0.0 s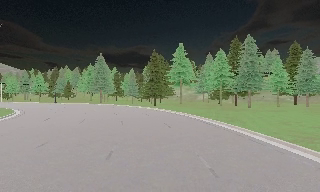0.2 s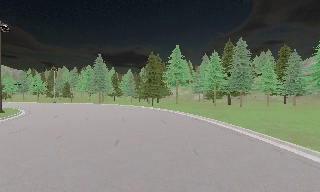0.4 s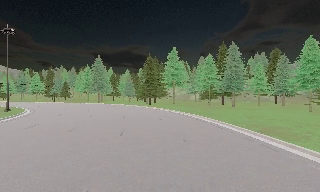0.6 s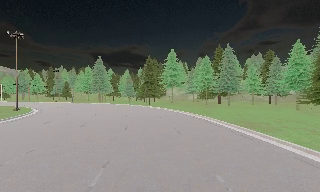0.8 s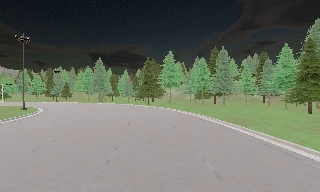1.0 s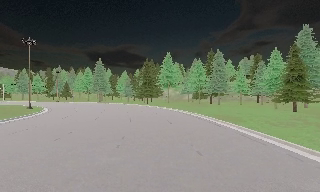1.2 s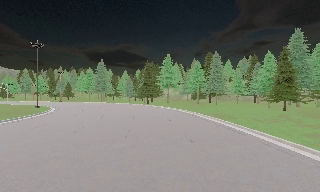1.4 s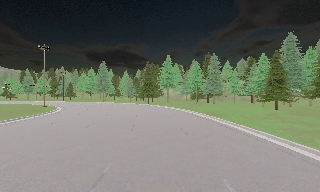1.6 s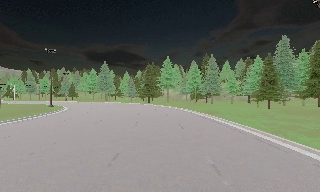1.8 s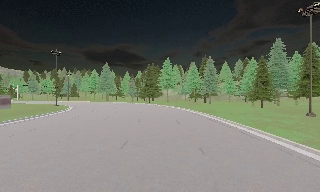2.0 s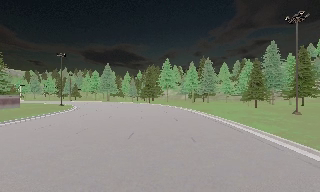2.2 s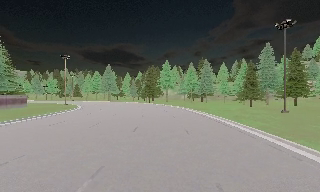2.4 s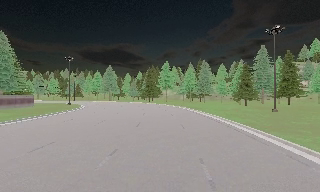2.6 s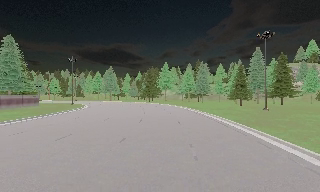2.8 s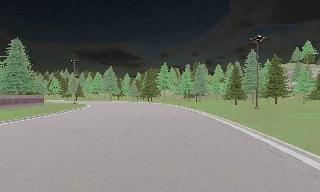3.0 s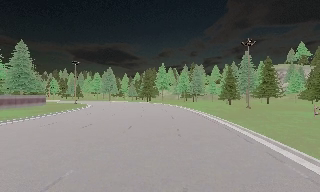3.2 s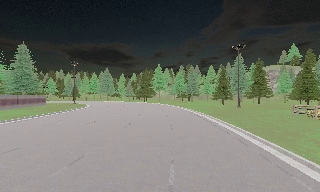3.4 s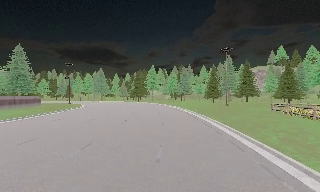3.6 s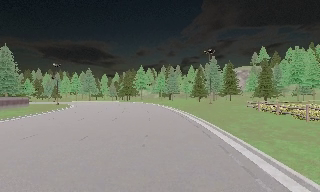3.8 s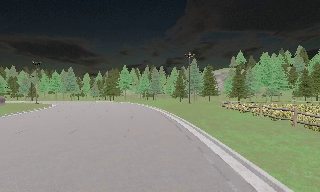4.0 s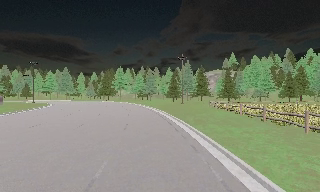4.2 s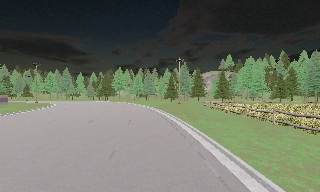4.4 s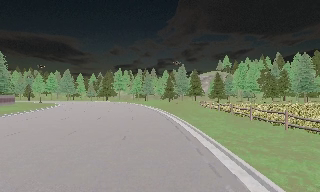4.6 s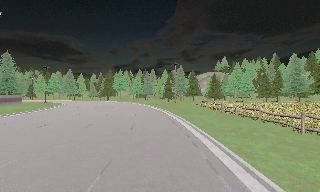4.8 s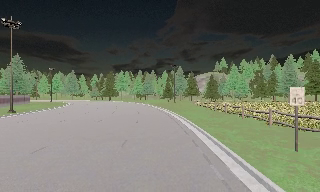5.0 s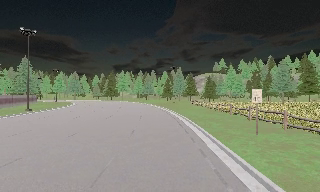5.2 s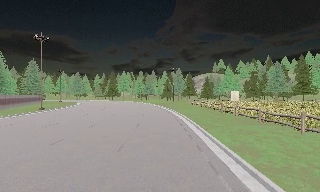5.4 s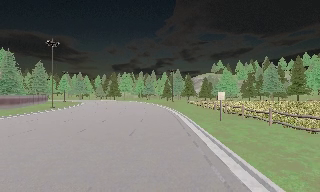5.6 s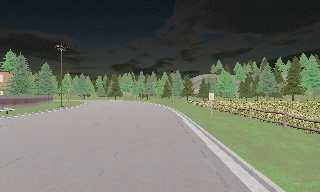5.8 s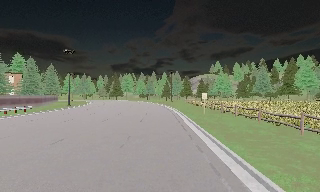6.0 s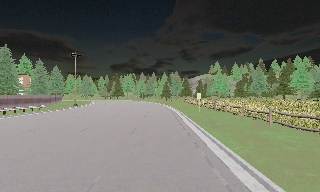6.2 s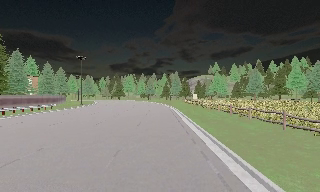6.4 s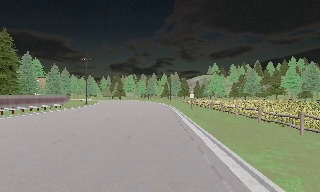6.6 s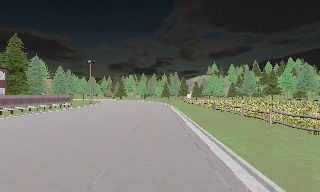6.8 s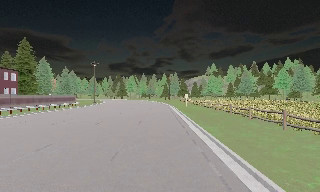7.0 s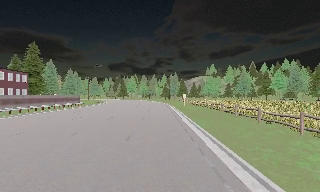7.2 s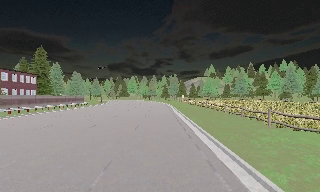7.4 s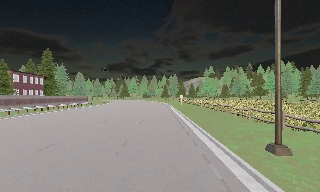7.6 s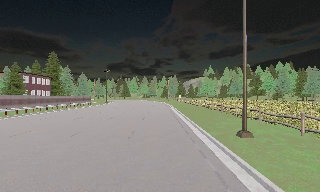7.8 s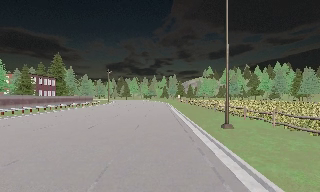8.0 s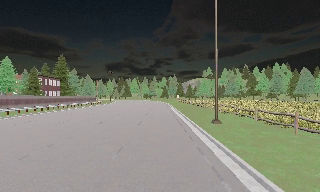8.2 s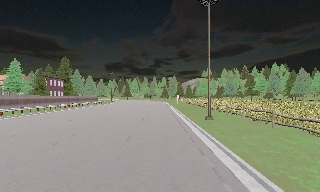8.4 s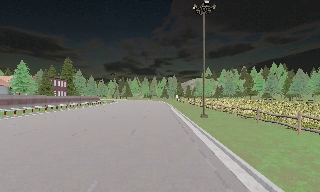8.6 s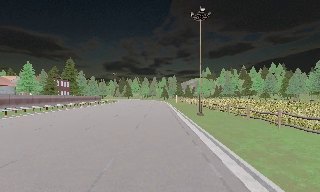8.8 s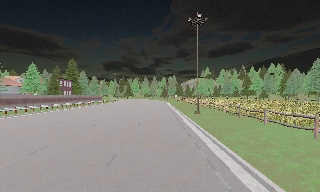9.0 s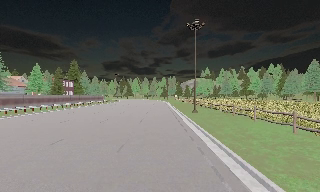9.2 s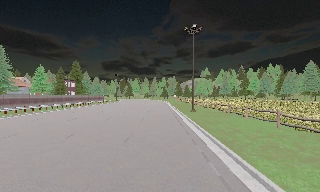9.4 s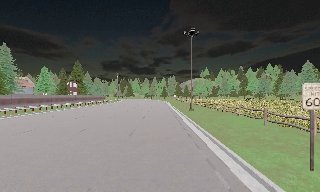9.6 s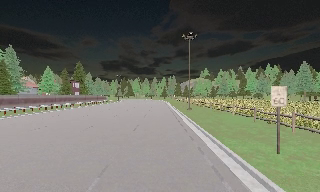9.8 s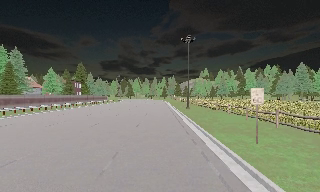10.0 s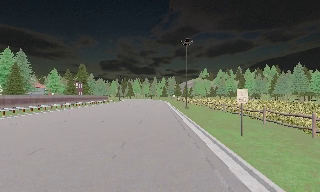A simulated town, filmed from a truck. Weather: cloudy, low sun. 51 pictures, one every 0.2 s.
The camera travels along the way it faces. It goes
backward.
0.0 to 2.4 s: The camera travels backward, about 20 m, so what stands in front gets smaller.
2.4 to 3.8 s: The camera pans to its right, which is clockwise from overhead, by about 15 degrees. It travels backward, about 12 m, so what stands in front gets smaller.
3.8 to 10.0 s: The camera travels backward, about 70 m, so what stands in front gets smaller. It loses speed.
The film runs backward here.
